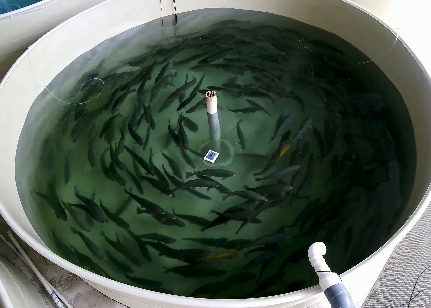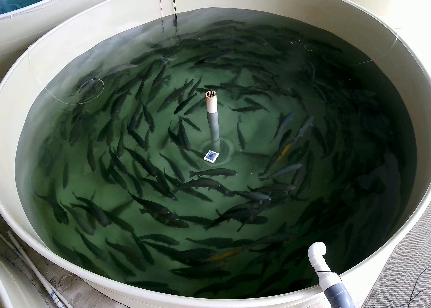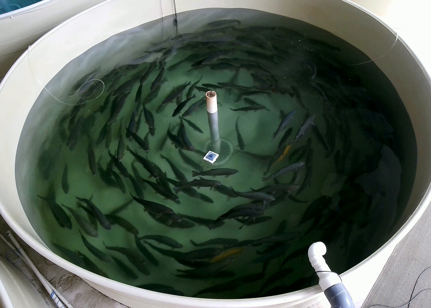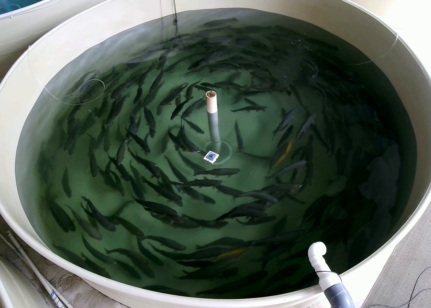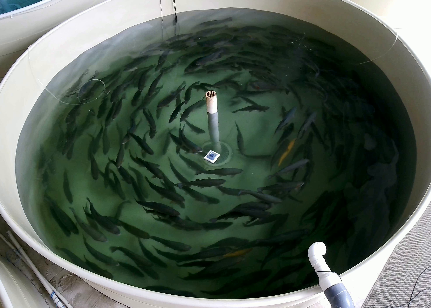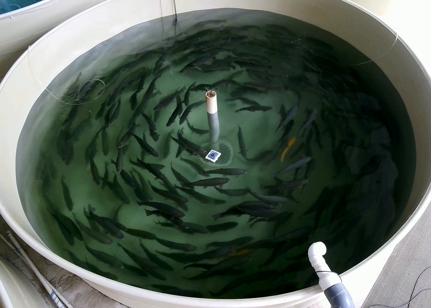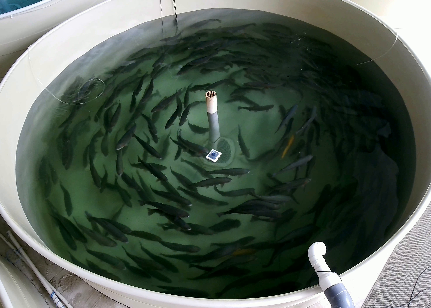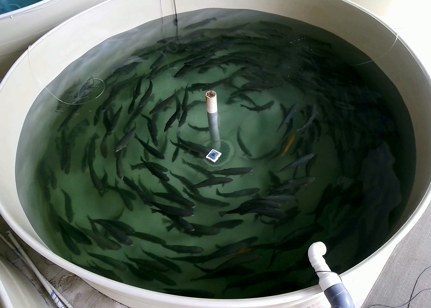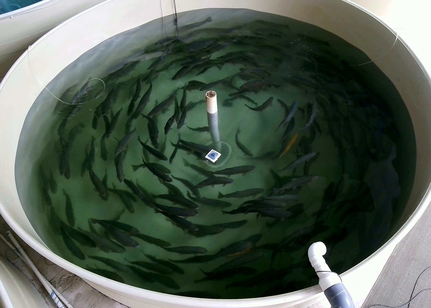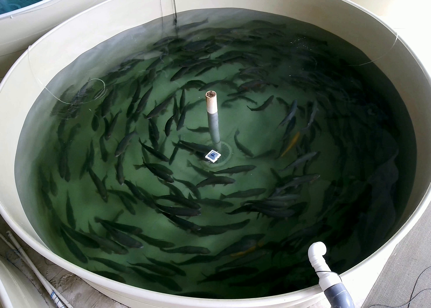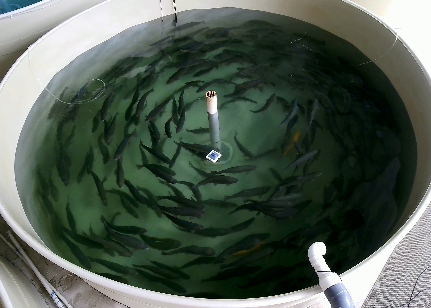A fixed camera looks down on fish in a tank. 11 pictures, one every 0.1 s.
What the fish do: Normal cruising.
